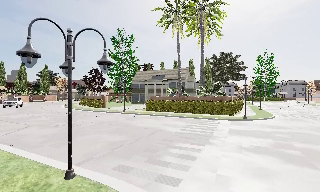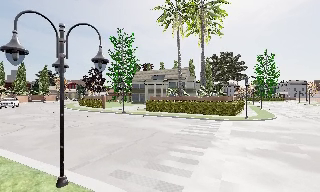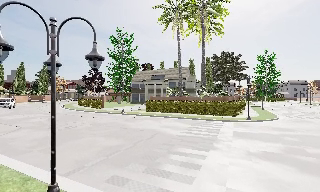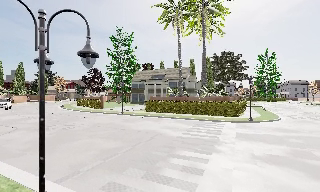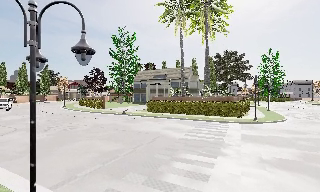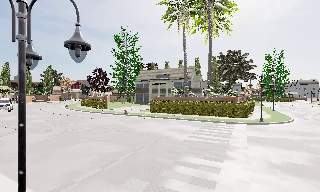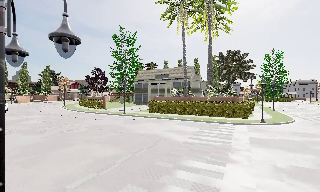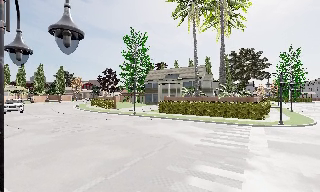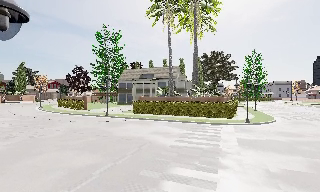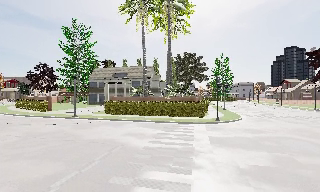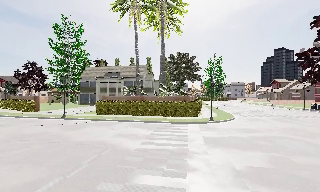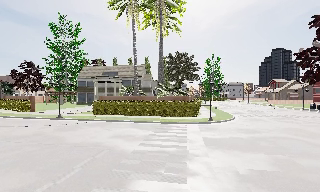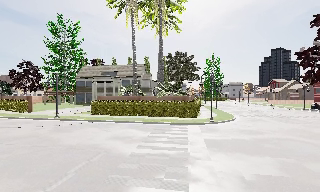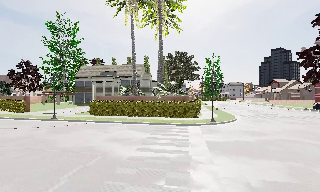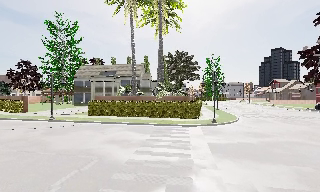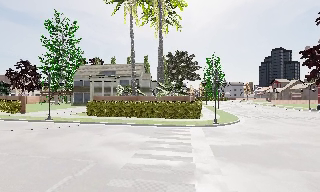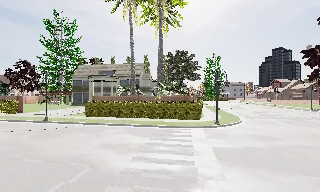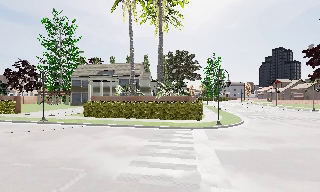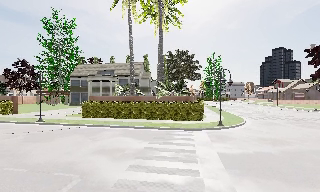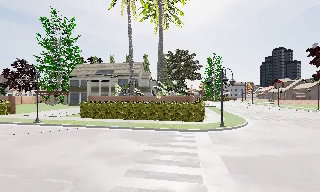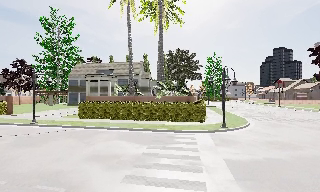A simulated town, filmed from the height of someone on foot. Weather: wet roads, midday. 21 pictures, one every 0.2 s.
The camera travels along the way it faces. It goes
forward.
0.0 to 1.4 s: The camera travels forward, about 2.5 m, so what stands in front looms larger.
1.4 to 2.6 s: The camera pans to its right, which is clockwise from overhead, by about 20 degrees. It travels forward, about 2.5 m, so what stands in front looms larger.
2.6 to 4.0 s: The camera travels forward, about 2.5 m, so what stands in front looms larger.
The film runs forward here.
